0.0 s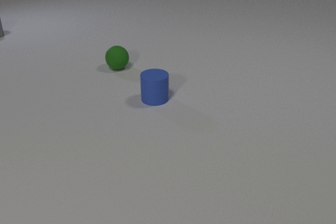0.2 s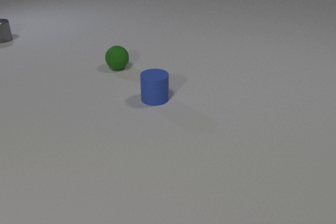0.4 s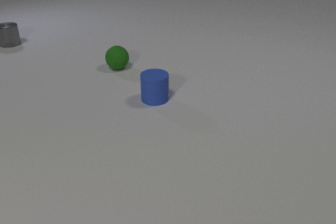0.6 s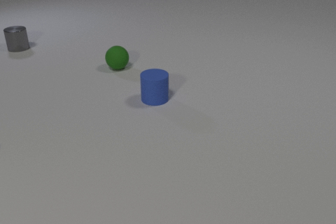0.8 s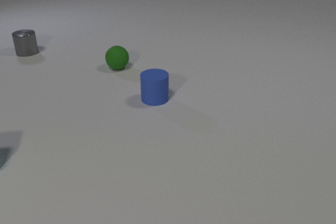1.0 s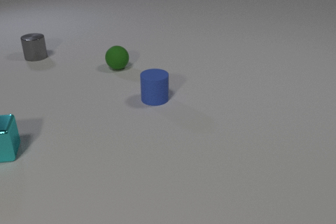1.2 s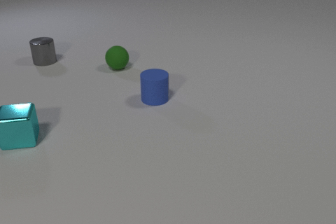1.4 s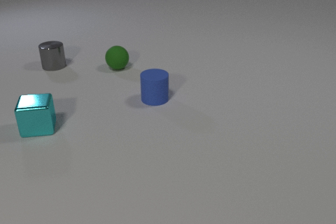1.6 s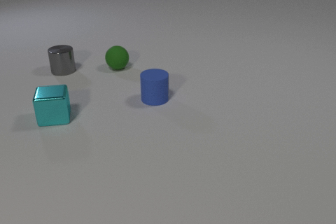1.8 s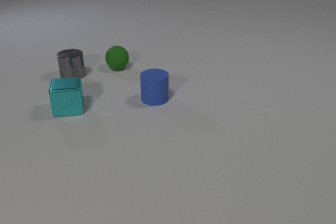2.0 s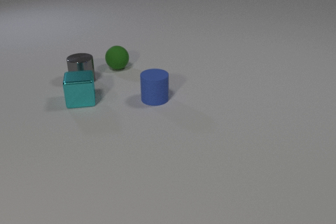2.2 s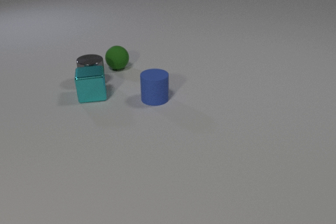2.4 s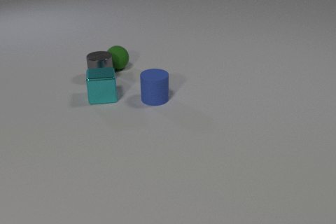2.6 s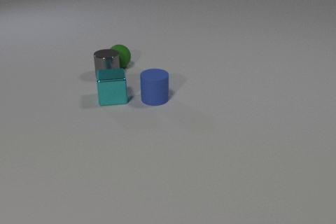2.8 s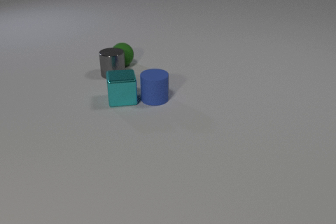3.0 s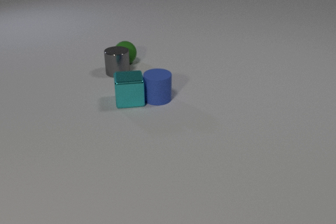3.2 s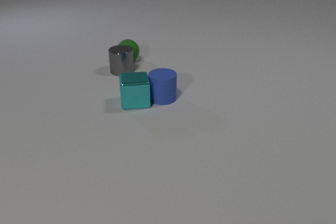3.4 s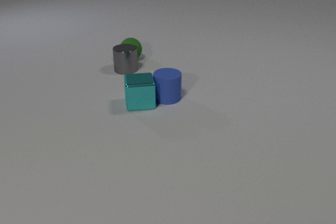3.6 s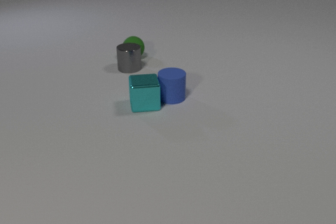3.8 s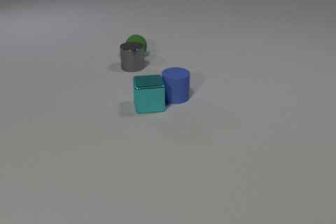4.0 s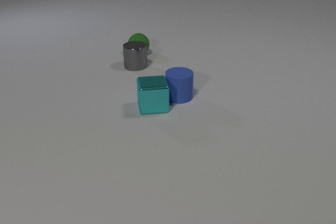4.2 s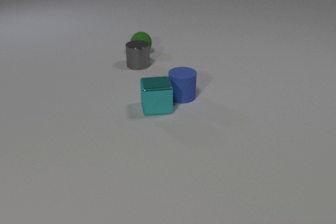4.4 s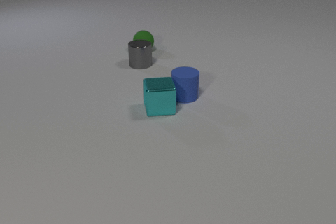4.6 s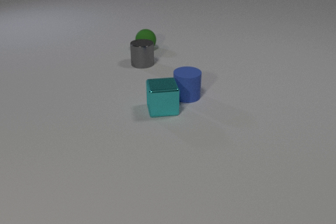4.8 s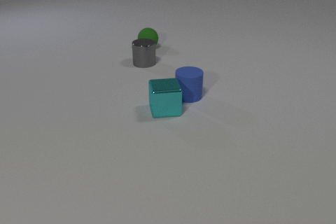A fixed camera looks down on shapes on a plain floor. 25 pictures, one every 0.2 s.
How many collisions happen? 3.
What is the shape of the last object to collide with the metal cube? cylinder.
How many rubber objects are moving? 2.
0.0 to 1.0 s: The cyan metal cube comes in at the left edge, slides to the right and away from the camera. The gray metal cylinder slides toward the camera and to the right.
1.0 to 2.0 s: The cyan metal cube slides to the right and away from the camera. The gray metal cylinder slides toward the camera and to the right.
2.0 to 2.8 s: The cyan metal cube slides to the right. The gray metal cylinder slides to the right. The green rubber sphere rolls away from the camera and to the right. The cyan metal cube and the gray metal cylinder collide. The gray metal cylinder and the green rubber sphere collide.
2.8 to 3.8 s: The cyan metal cube slides to the right and toward the camera. The gray metal cylinder slides to the right and away from the camera. The green rubber sphere rolls away from the camera and to the right. The blue rubber cylinder slides to the right. The cyan metal cube and the blue rubber cylinder collide.
3.8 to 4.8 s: The cyan metal cube slides to the right and toward the camera. The gray metal cylinder slides to the right and away from the camera. The green rubber sphere rolls away from the camera and to the right. The blue rubber cylinder slides to the right.
